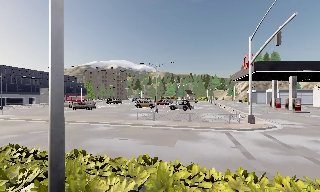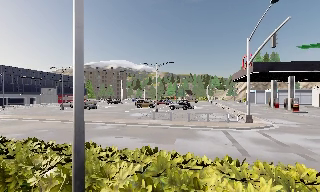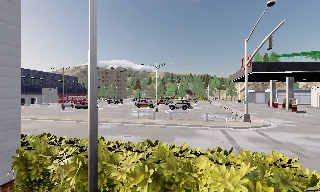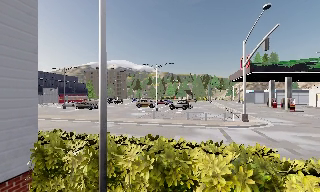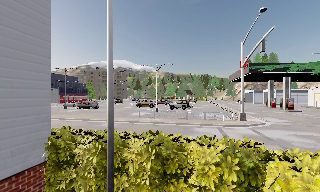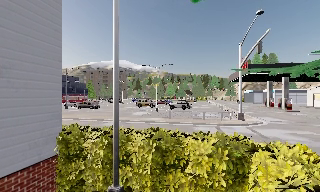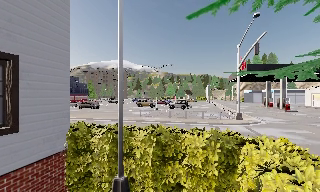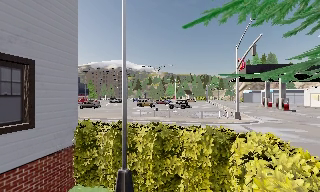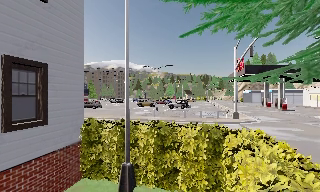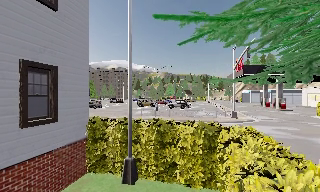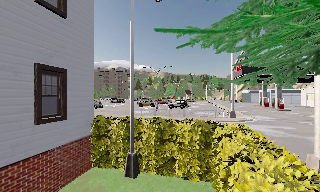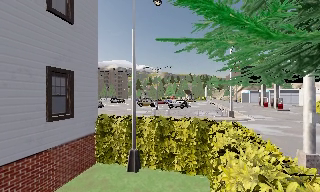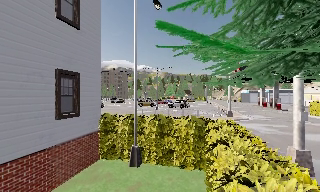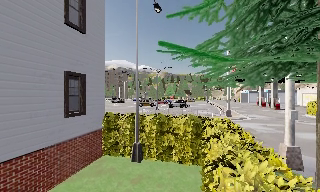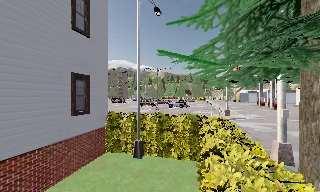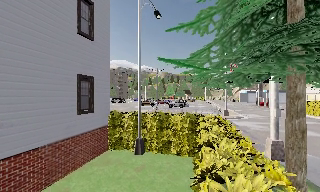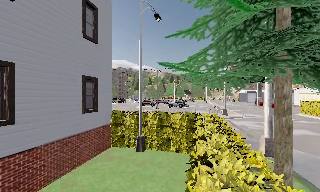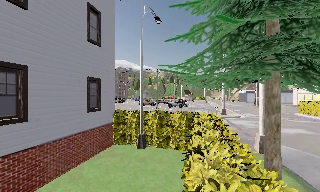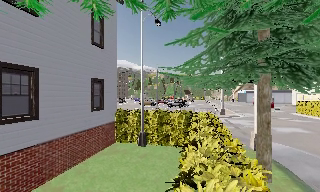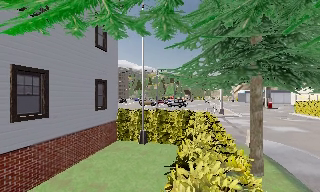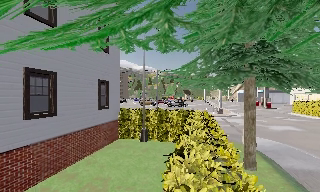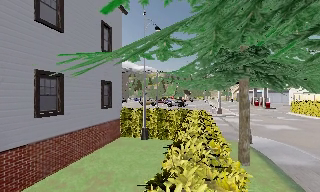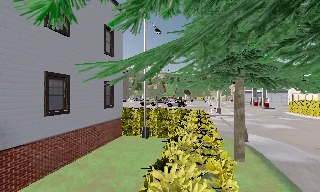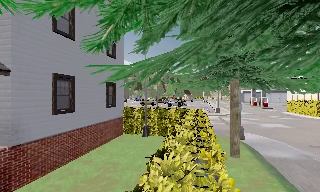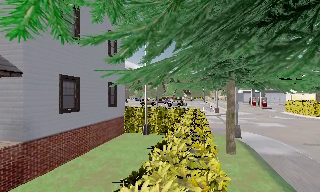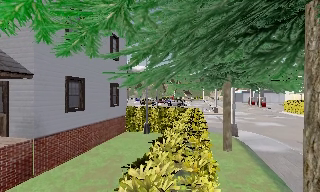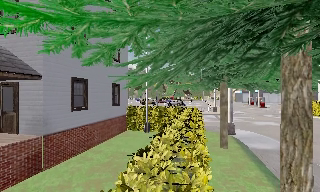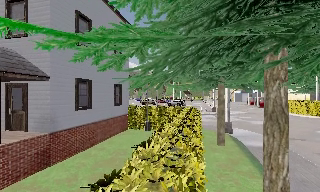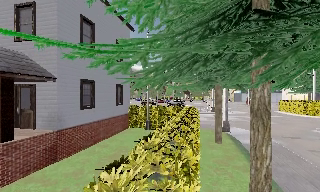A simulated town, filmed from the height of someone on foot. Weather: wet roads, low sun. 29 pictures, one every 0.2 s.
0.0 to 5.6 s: The camera travels backward, about 10 m, so what stands in front gets smaller.
The film runs backward here.
